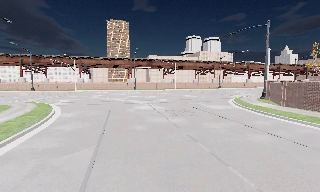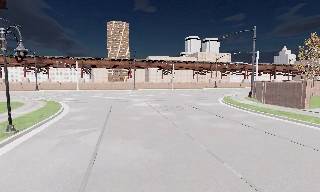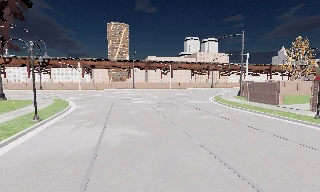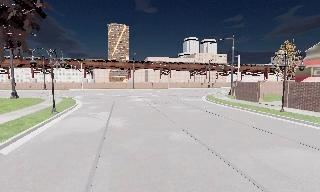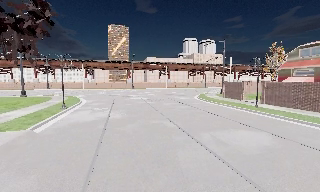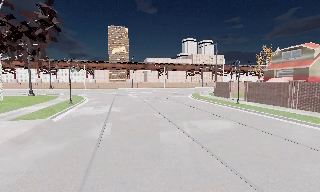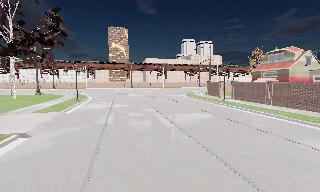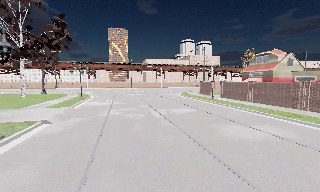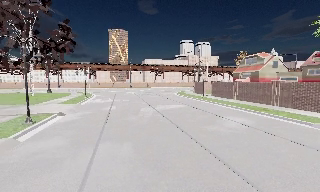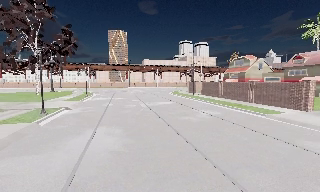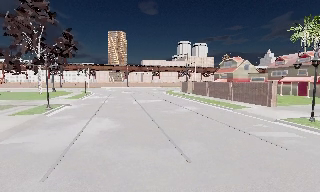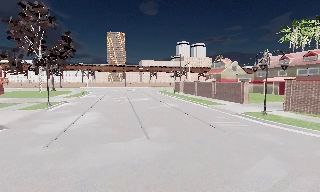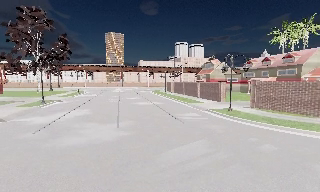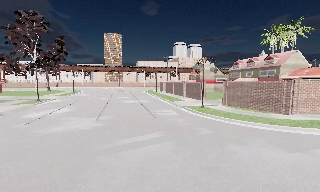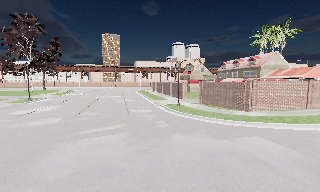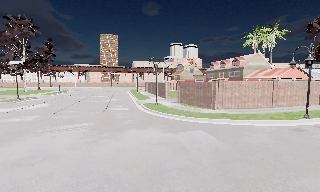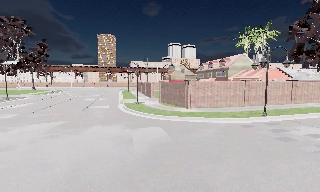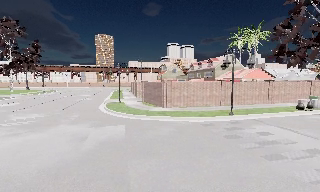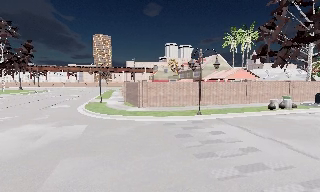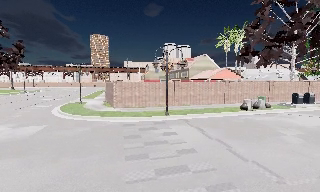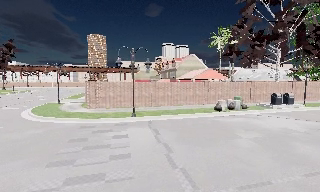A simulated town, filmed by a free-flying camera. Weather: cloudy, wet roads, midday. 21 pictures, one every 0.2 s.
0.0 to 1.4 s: The camera travels backward, about 16 m, so what stands in front gets smaller.
1.4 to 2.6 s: The camera travels backward and to its right, about 15 m, so what stands in front gets smaller.
2.6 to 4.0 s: The camera travels to its right, about 16 m, so close, fixed things drift to the left.
The film runs forward here.
